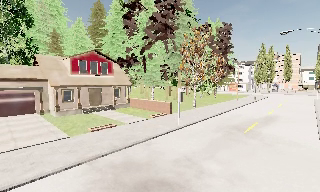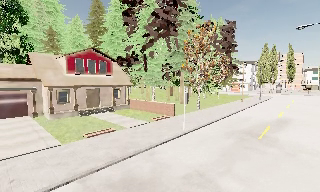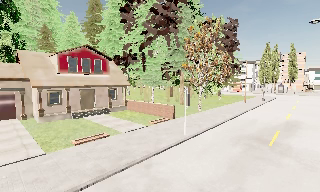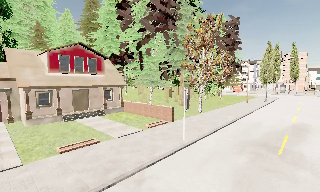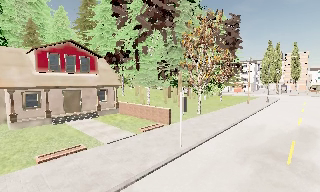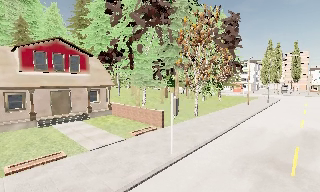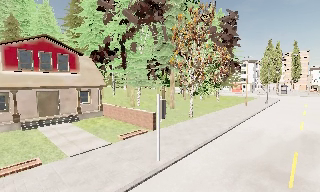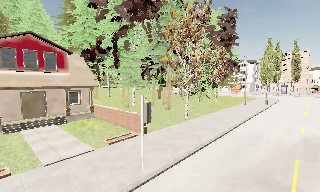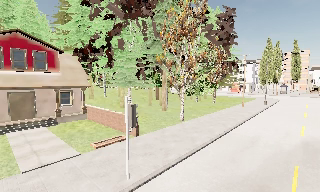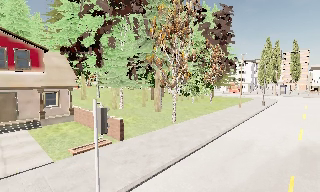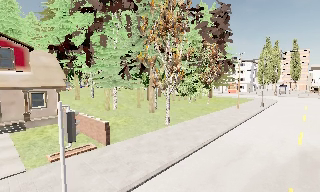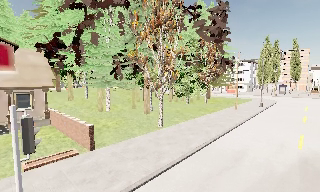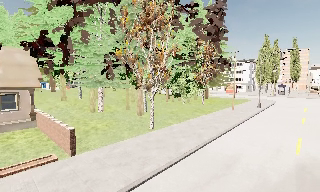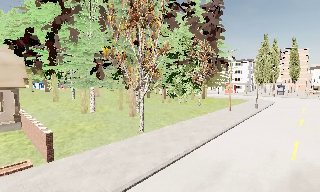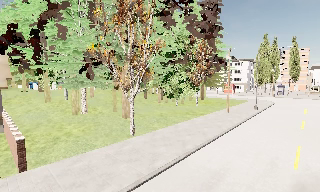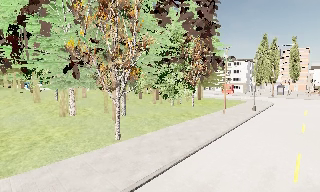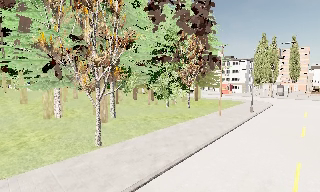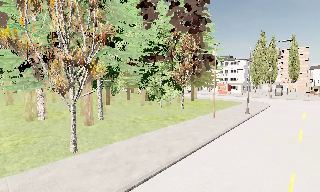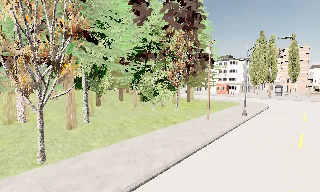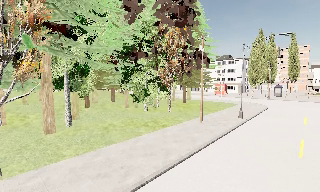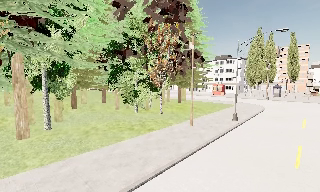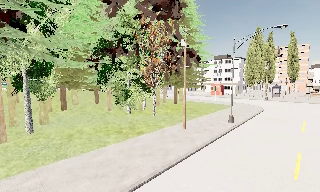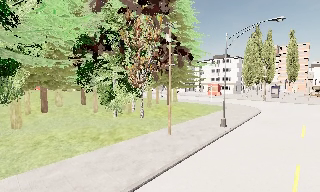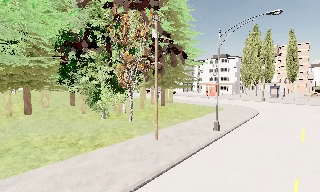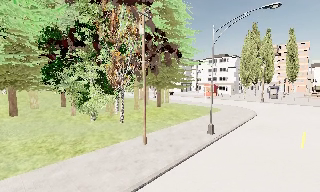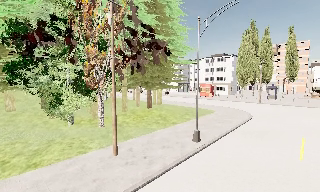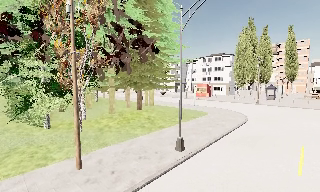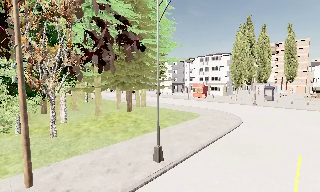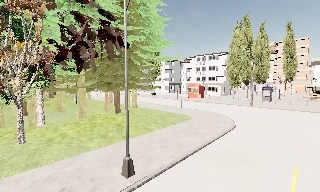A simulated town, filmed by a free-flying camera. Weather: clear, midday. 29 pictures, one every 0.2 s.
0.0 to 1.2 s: The camera travels forward, about 6 m, so what stands in front looms larger.
1.2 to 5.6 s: The camera travels forward and to its right, about 30 m, so what stands in front looms larger. It gains speed.
The film runs forward here.
